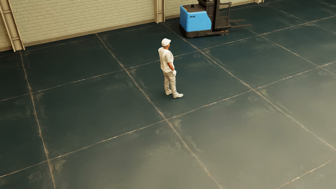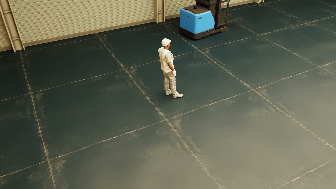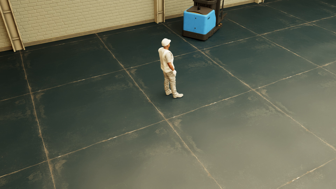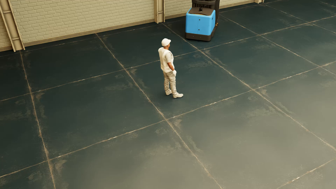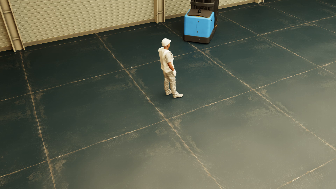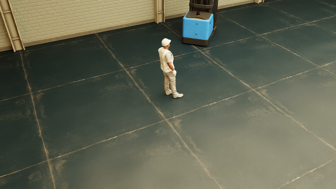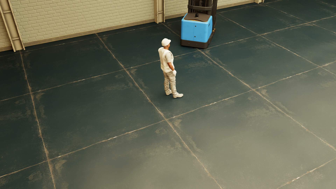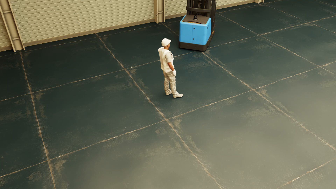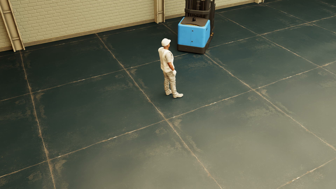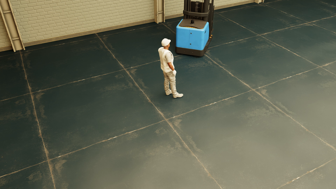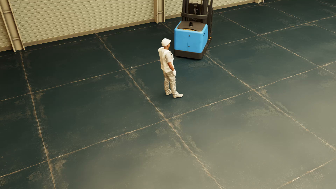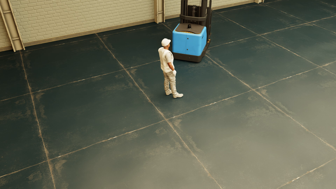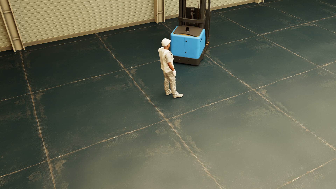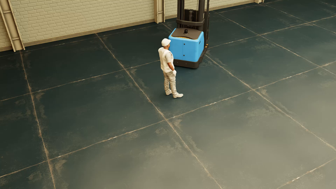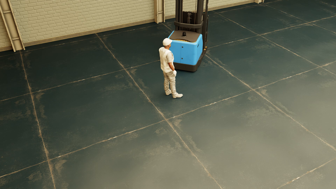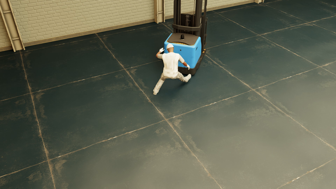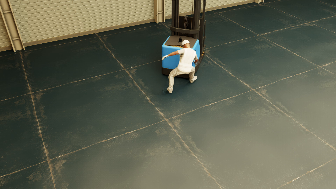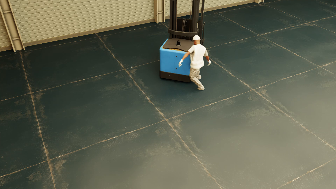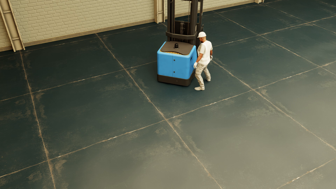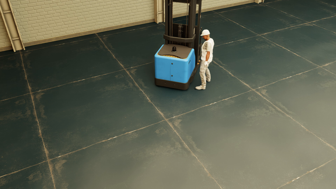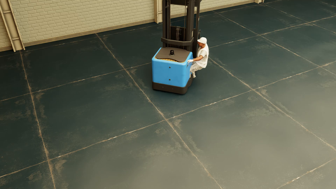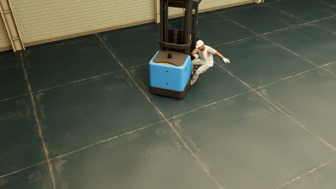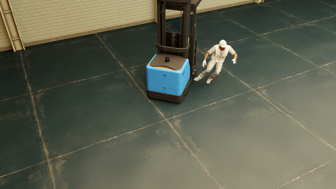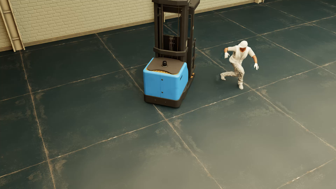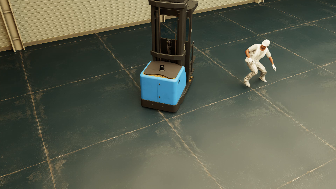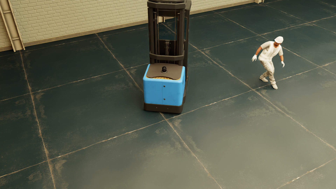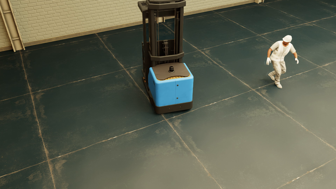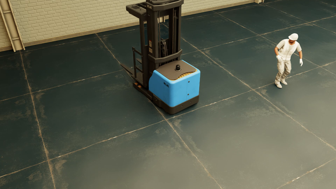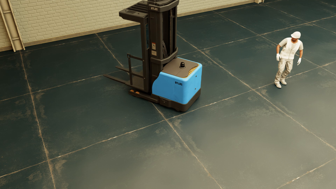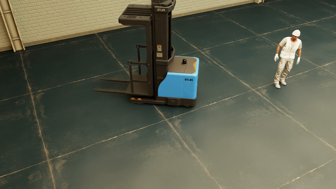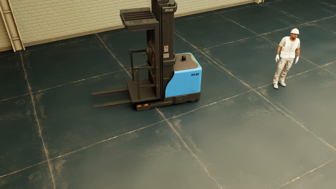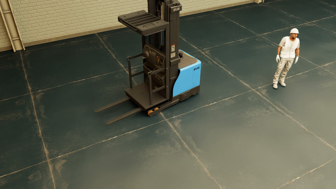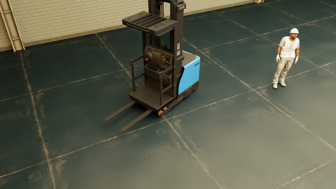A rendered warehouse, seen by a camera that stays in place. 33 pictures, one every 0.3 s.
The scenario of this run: Near miss between a forklift and a person.
